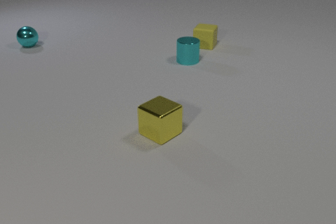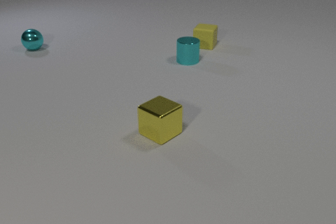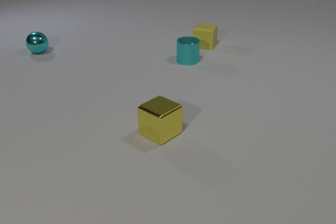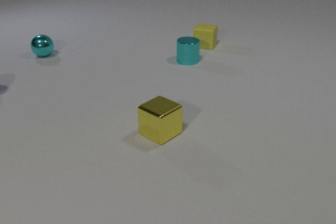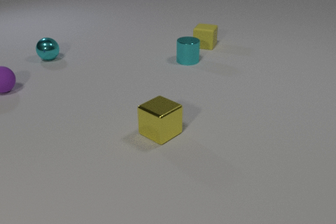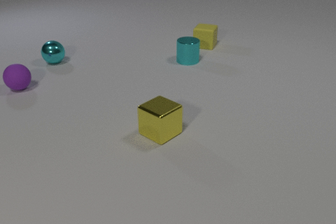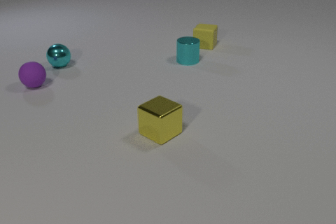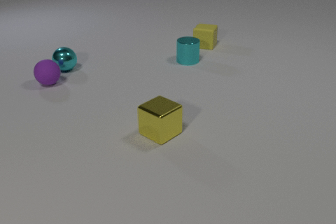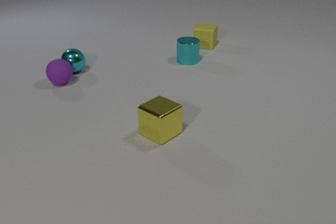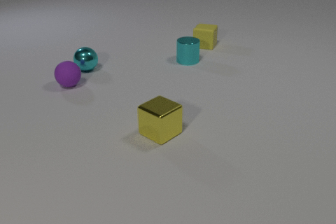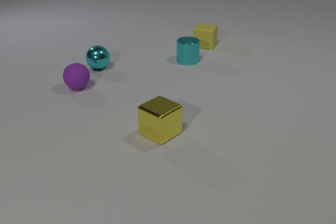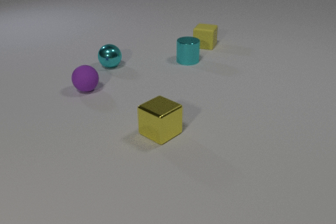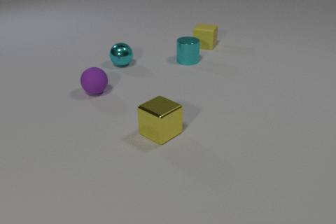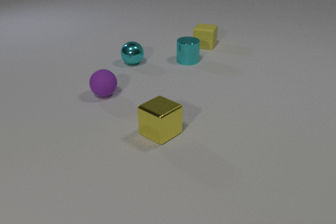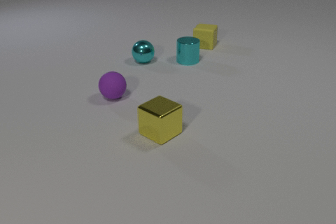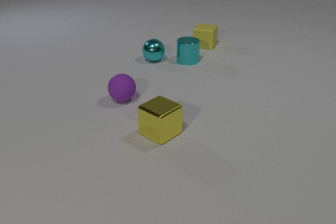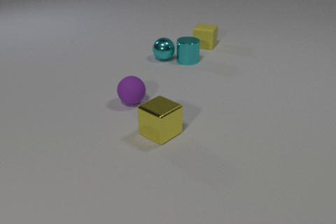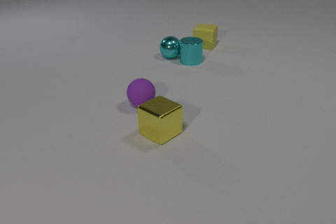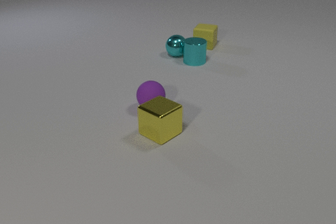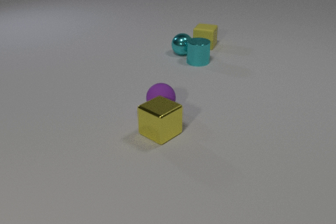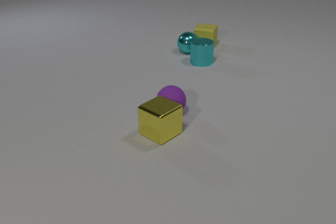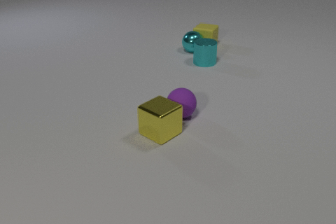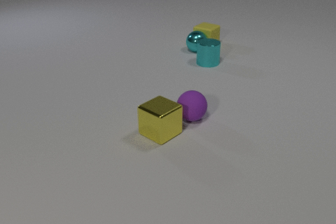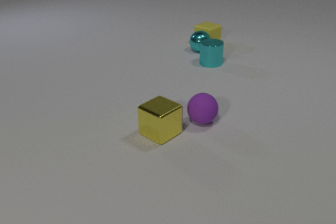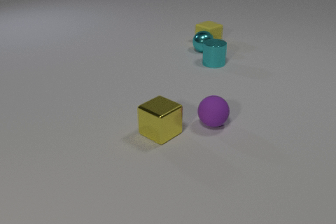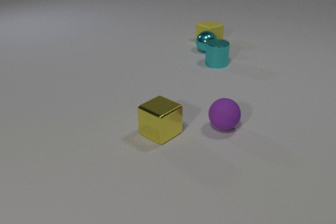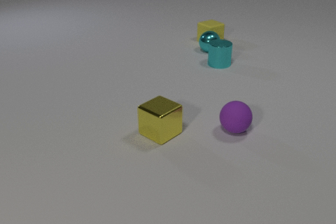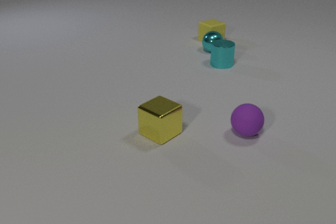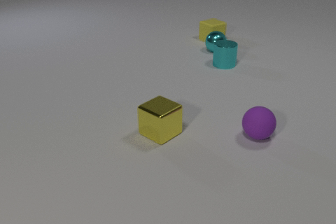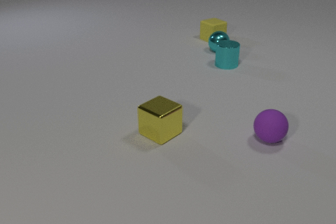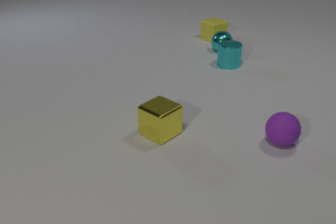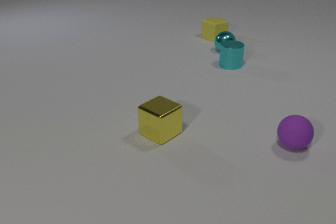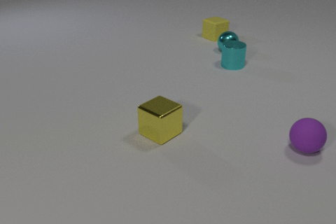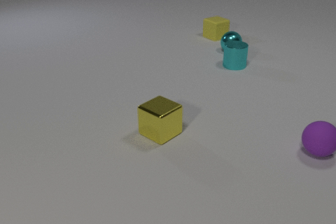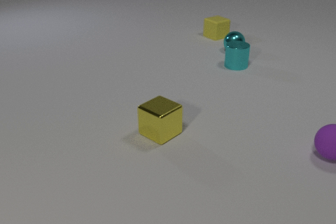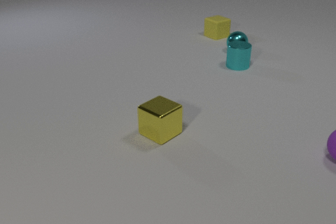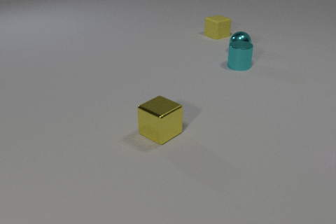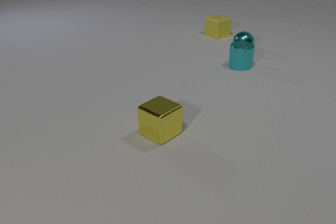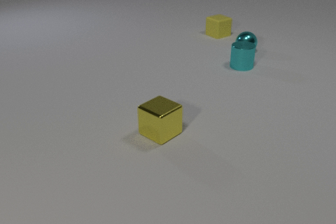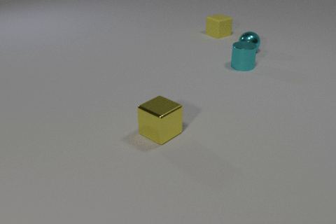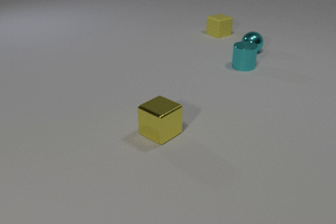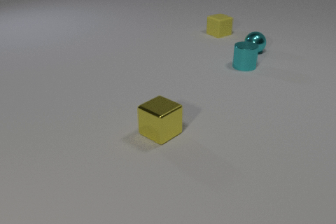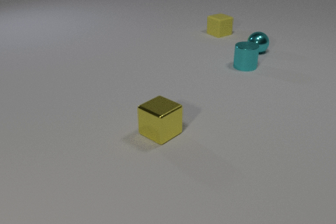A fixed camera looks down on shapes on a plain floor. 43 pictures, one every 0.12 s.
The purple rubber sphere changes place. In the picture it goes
to the right.
The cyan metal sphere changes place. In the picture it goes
to the right.
0.00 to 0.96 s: The purple rubber sphere comes in at the left edge, rolls to the right. The cyan metal sphere rolls toward the camera and to the right. The purple rubber sphere and the cyan metal sphere collide.
0.96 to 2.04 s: The purple rubber sphere rolls to the right and toward the camera. The cyan metal sphere rolls to the right. The cyan metal sphere and the cyan metal cylinder collide.
2.04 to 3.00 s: The purple rubber sphere rolls to the right and toward the camera. The cyan metal sphere rolls to the right and away from the camera. The cyan metal cylinder slides to the right. The yellow rubber cube slides away from the camera, spins clockwise seen from above by about 30 degrees, its near face sliding to the left. The cyan metal sphere and the yellow rubber cube collide.
3.00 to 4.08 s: The purple rubber sphere rolls to the right. The cyan metal sphere rolls to the right. The cyan metal cylinder slides to the right. The yellow rubber cube slides away from the camera.
4.08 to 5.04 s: The purple rubber sphere rolls to the right, leaves at the right edge. The cyan metal sphere rolls to the right. The cyan metal cylinder slides to the right. The yellow rubber cube slides away from the camera.
Are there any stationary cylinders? no.
What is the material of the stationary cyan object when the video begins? metal.
How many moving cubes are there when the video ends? 1.
